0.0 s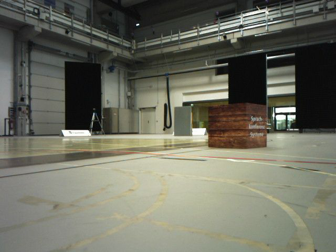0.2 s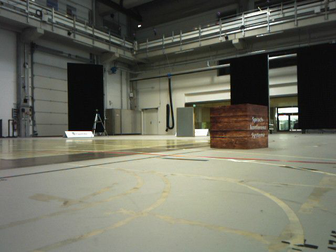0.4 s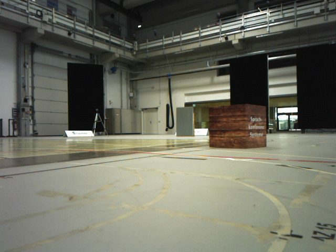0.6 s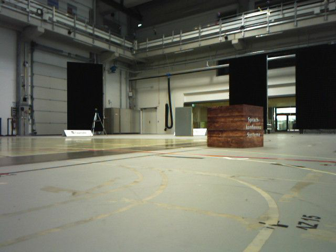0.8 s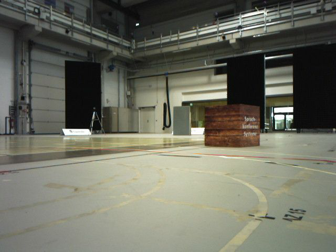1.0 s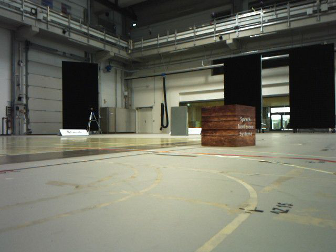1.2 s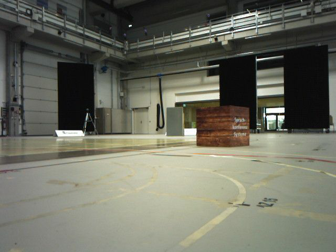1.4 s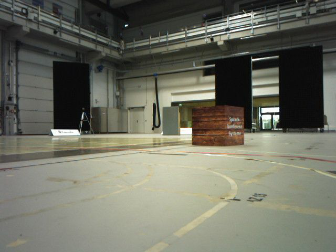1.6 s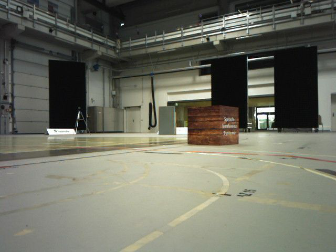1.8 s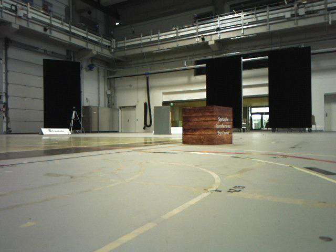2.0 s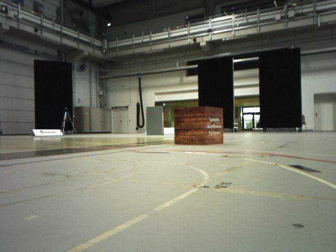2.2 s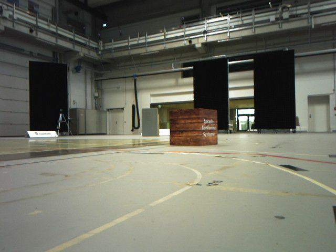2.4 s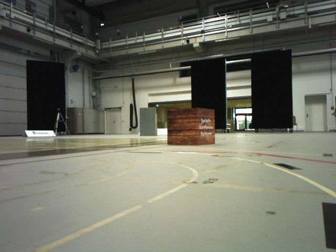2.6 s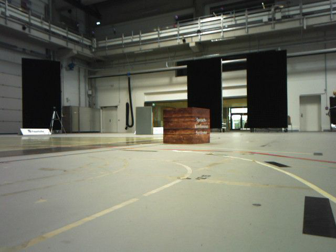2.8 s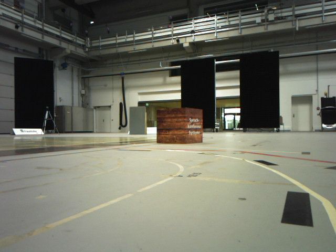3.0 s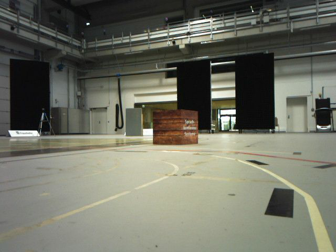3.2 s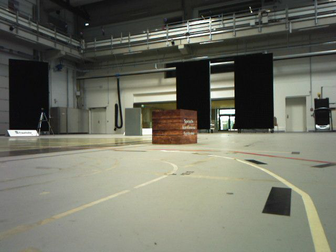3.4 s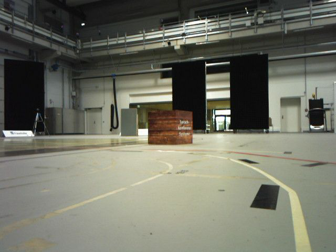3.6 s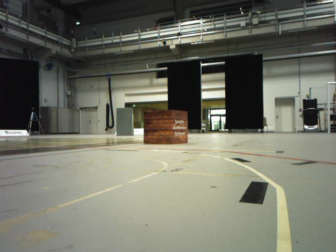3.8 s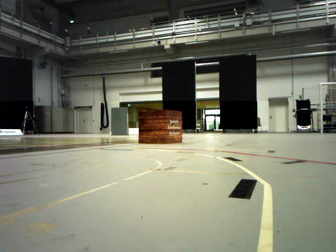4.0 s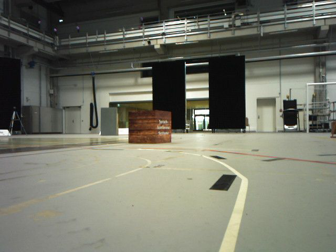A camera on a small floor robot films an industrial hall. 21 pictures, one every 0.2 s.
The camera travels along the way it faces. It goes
backward.
0.0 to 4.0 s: The scene slides to the left, as the camera pans about 15 degrees to its right. It travels backward, about 0.8 m, so what stands in front gets smaller.
The film runs backward here.
